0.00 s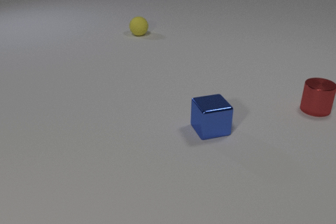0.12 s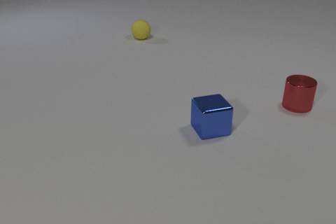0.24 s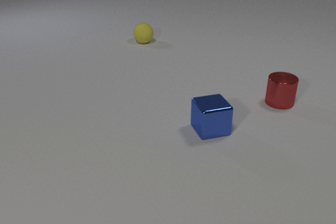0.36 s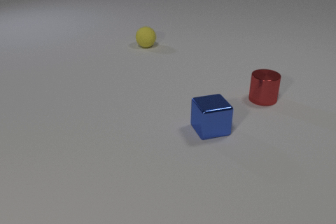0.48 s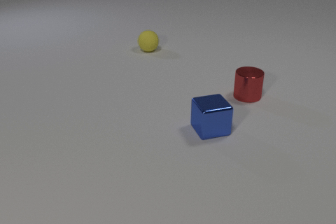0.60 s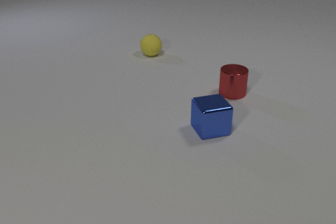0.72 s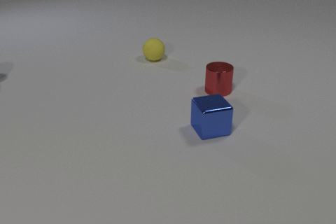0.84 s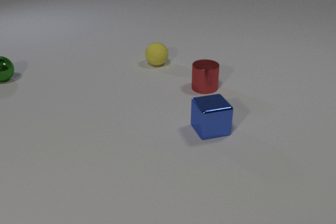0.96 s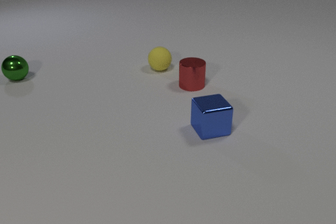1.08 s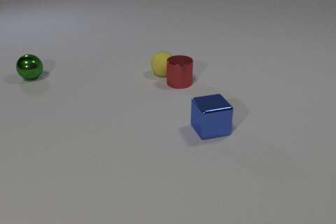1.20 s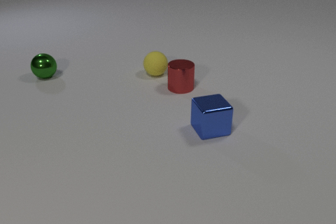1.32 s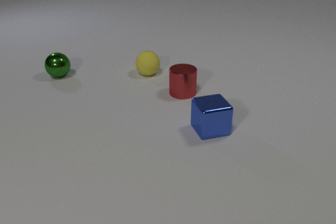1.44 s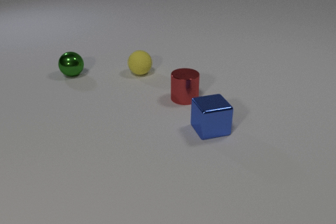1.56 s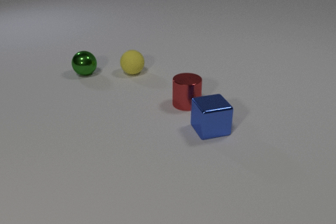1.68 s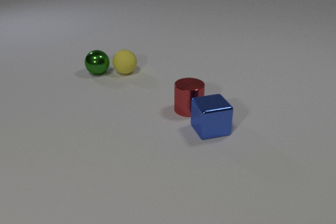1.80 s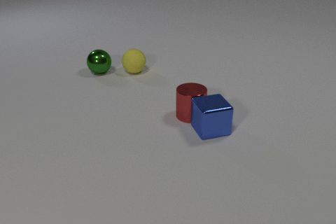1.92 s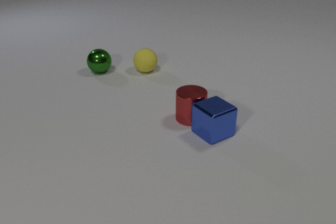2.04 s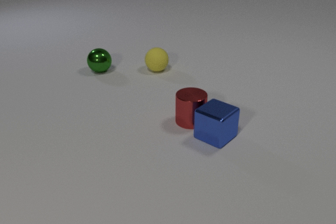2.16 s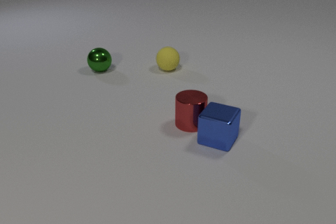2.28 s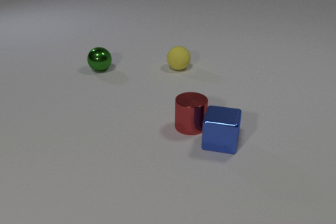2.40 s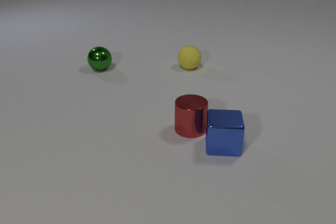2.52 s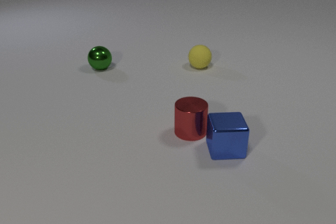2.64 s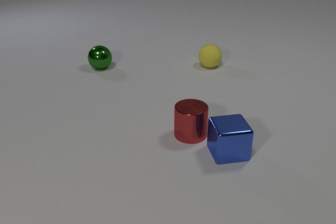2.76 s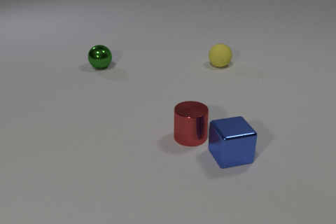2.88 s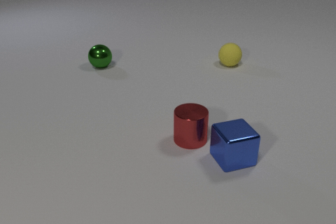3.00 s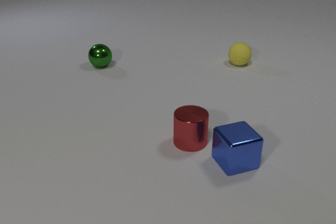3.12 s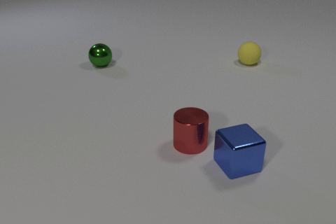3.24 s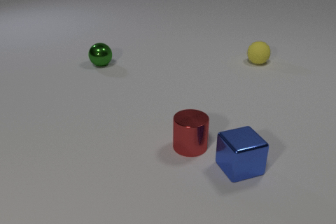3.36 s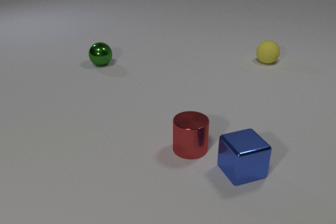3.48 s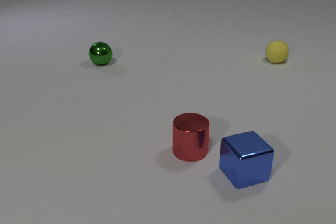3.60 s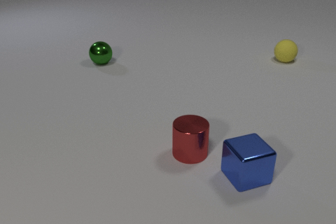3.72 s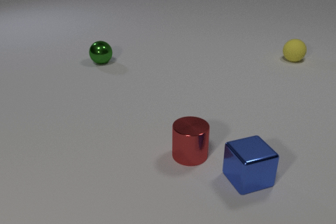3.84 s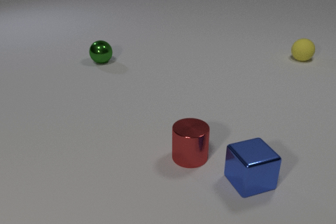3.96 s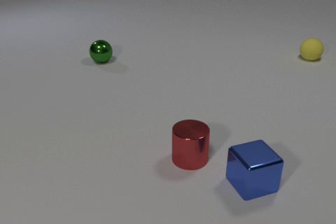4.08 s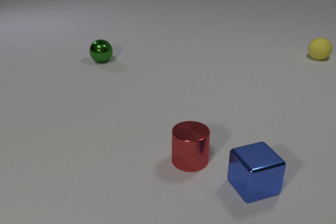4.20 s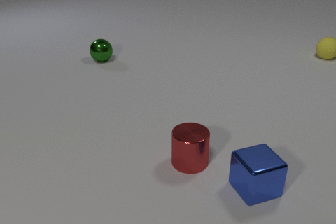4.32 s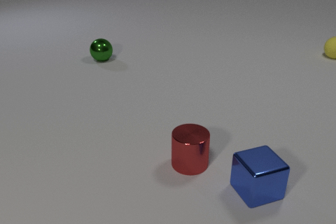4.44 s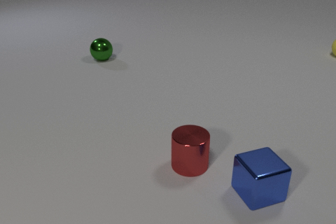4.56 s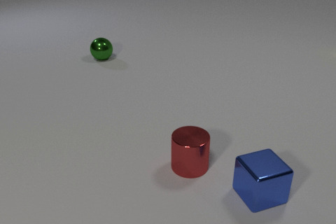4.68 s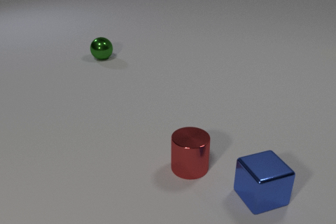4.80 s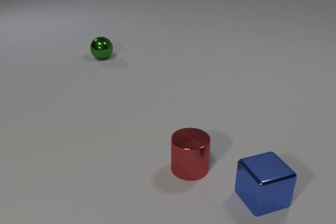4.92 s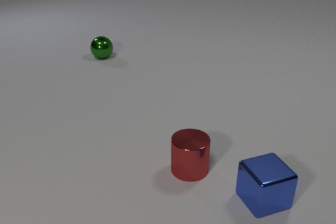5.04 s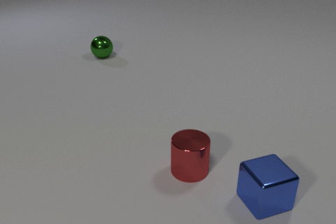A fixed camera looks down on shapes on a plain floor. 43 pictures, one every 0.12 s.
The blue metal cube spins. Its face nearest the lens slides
to the right.
The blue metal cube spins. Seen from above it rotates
counterclockwise.
0.00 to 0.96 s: The yellow rubber sphere rolls toward the camera. The red metal cylinder slides to the left. The green metal sphere comes in at the left edge, rolls to the right.
0.96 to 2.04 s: The yellow rubber sphere moves, and ends about where it began. The red metal cylinder slides toward the camera. The green metal sphere rolls to the right. The blue metal cube slides toward the camera, spins so that its near face slides to the right, counterclockwise seen from above. The yellow rubber sphere and the red metal cylinder collide. The yellow rubber sphere and the green metal sphere collide. The red metal cylinder and the blue metal cube collide.
2.04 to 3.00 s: The yellow rubber sphere rolls to the right. The red metal cylinder slides toward the camera. The green metal sphere rolls away from the camera. The blue metal cube slides toward the camera and to the right, spins counterclockwise seen from above by about 60 degrees, its near face sliding to the right.
3.00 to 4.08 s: The yellow rubber sphere rolls to the right and away from the camera. The red metal cylinder slides toward the camera. The green metal sphere rolls away from the camera. The blue metal cube slides toward the camera and to the right.
4.08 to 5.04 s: The yellow rubber sphere rolls to the right and away from the camera, leaves at the right edge. The red metal cylinder slides toward the camera. The green metal sphere rolls away from the camera. The blue metal cube slides toward the camera and to the right.
What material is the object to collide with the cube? metal.
How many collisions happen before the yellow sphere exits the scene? 3.
What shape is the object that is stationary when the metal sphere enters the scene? cube.
